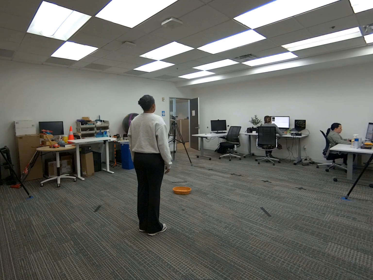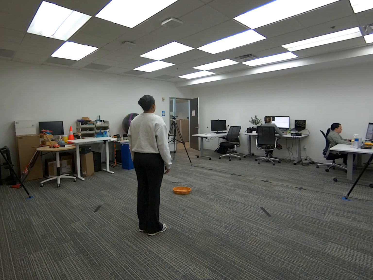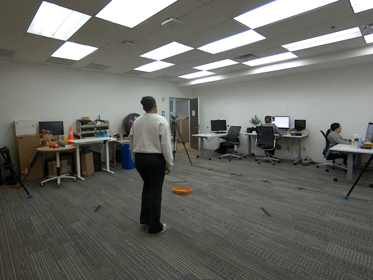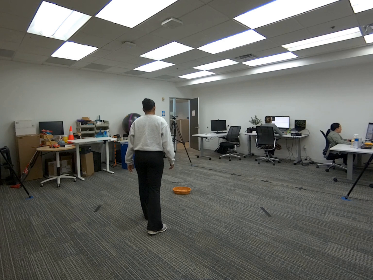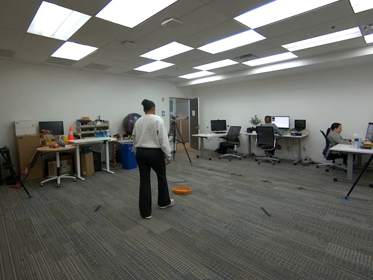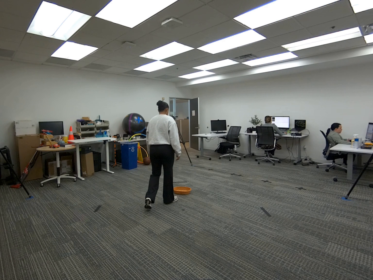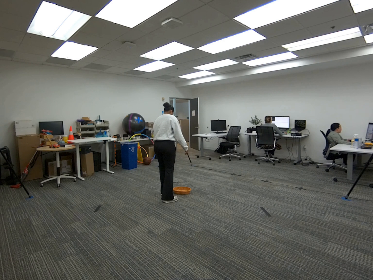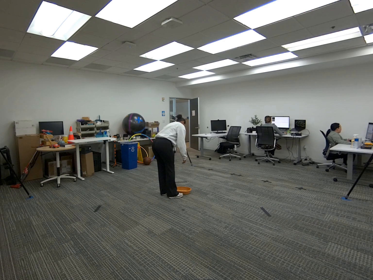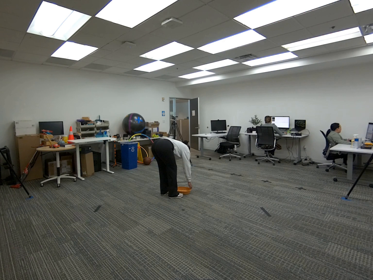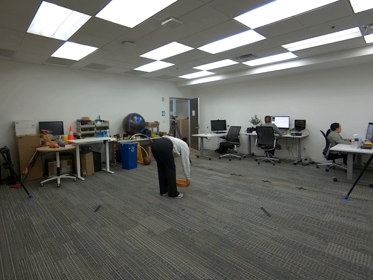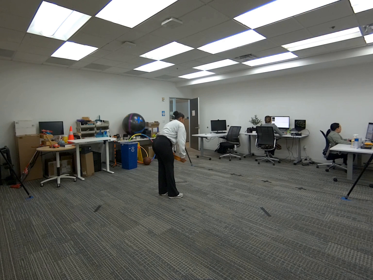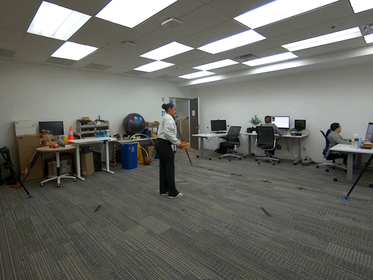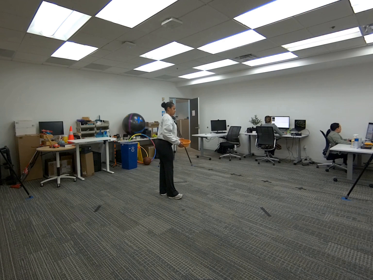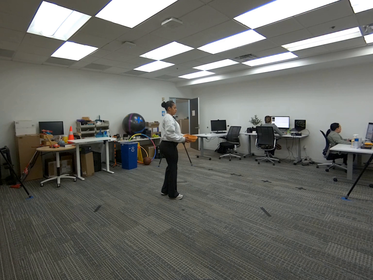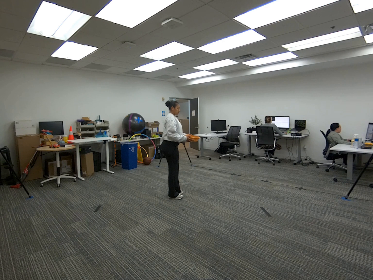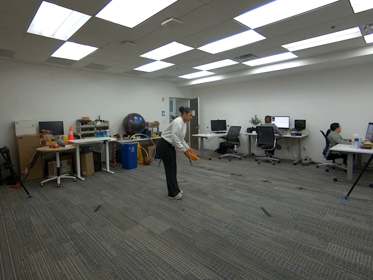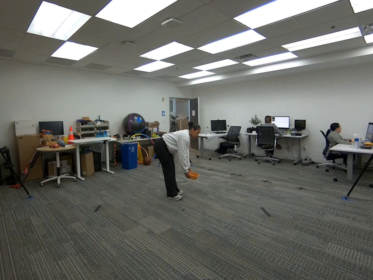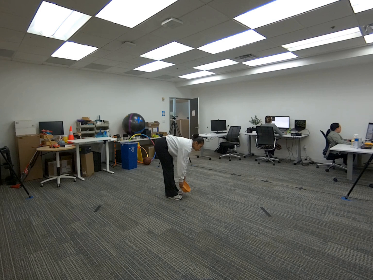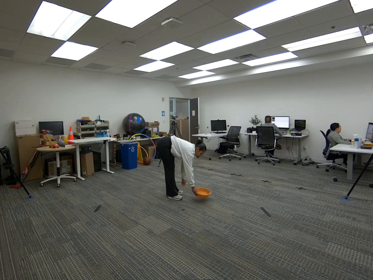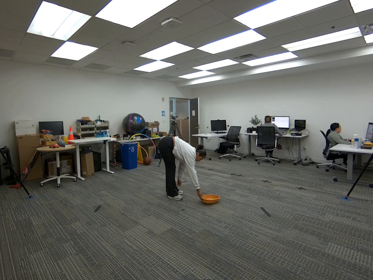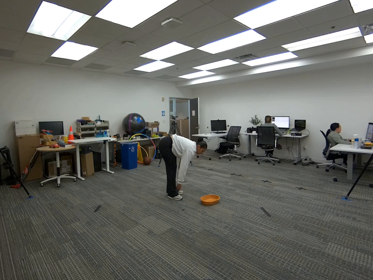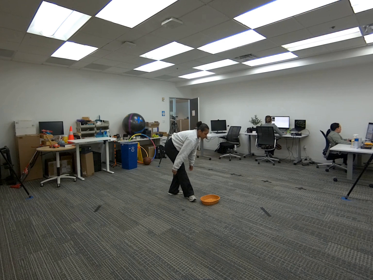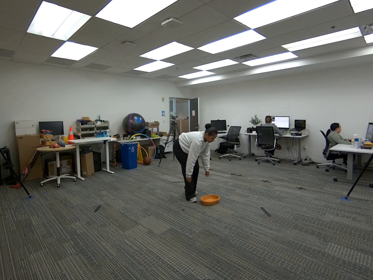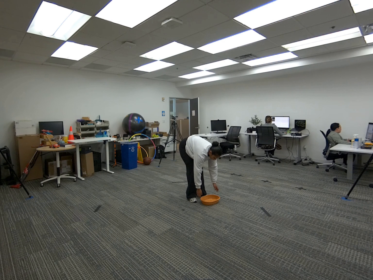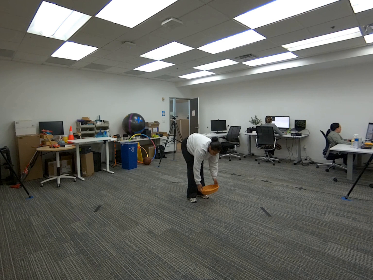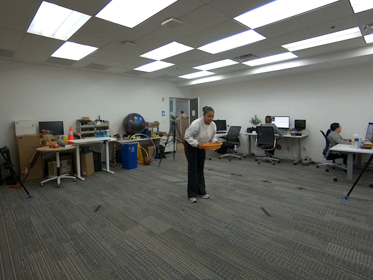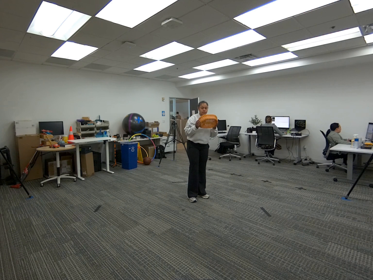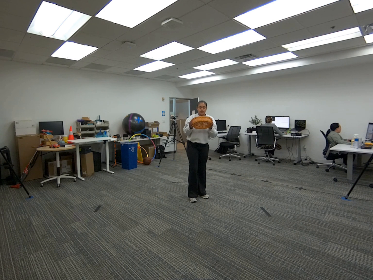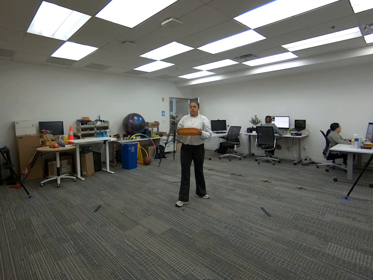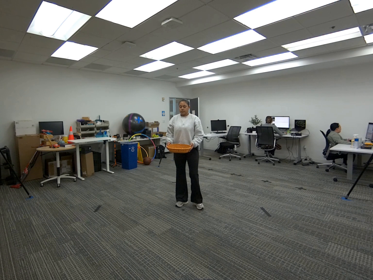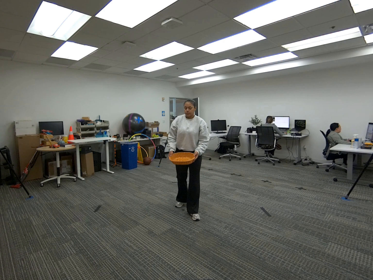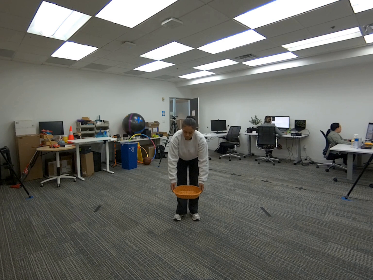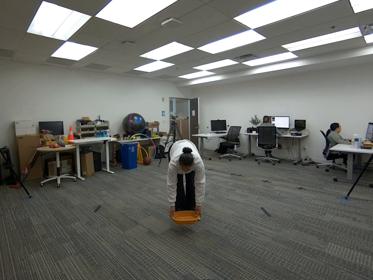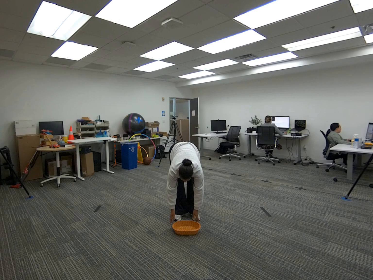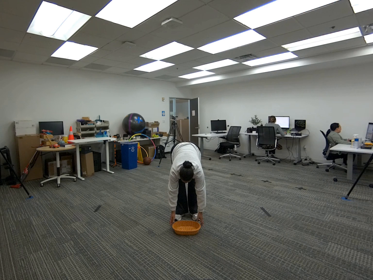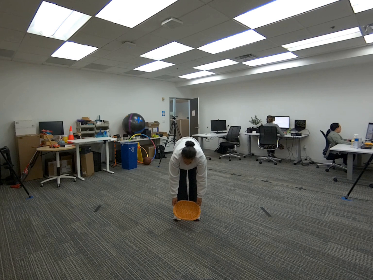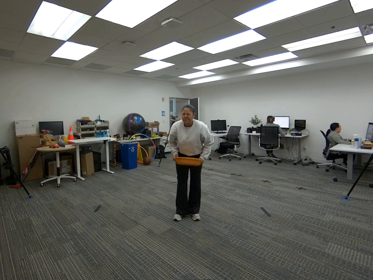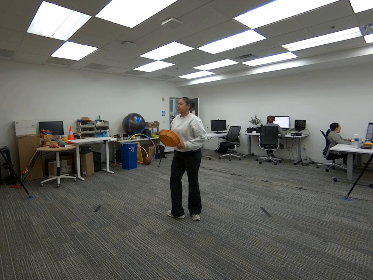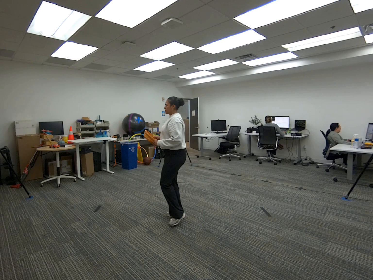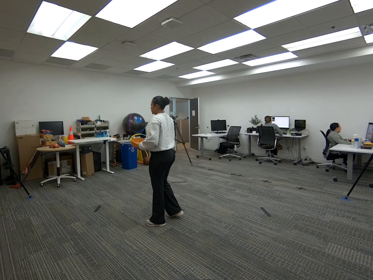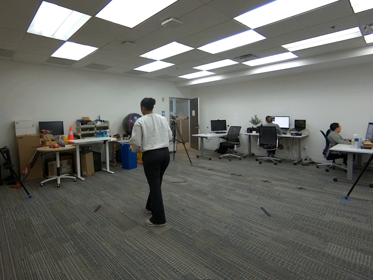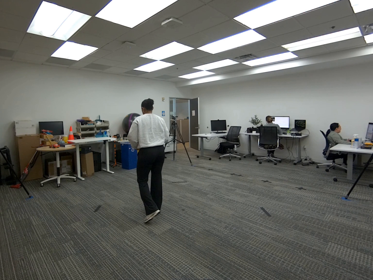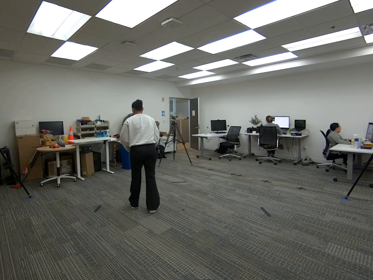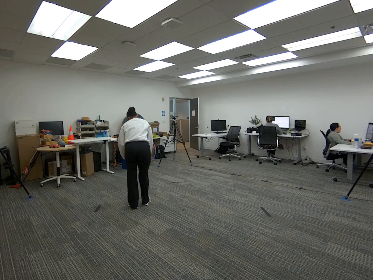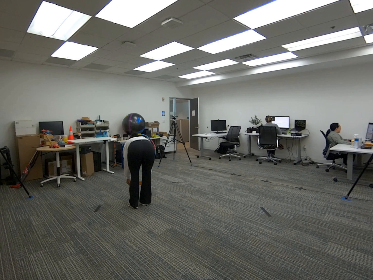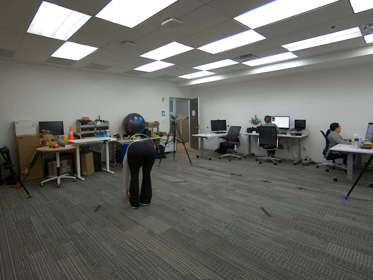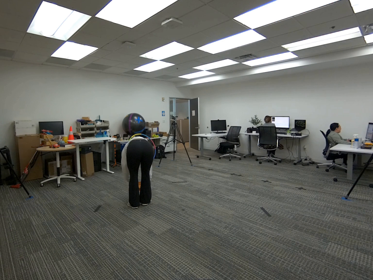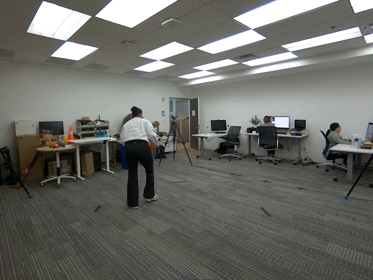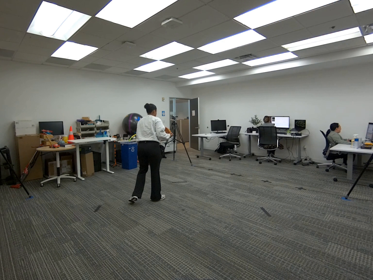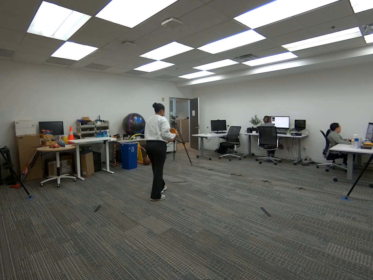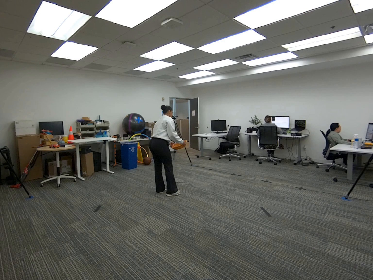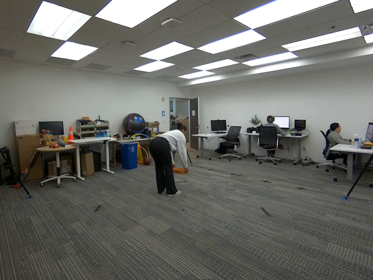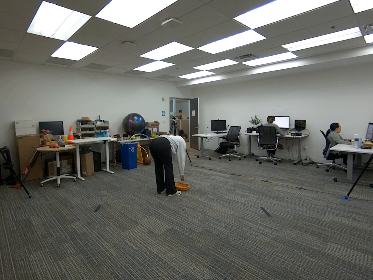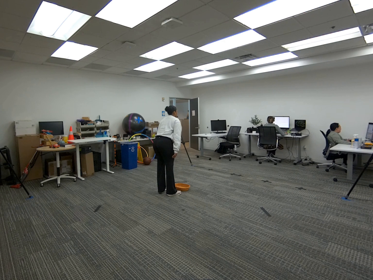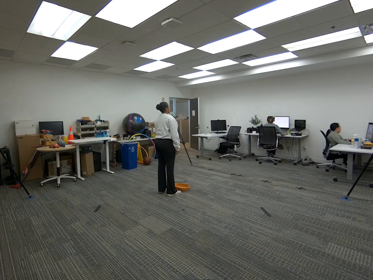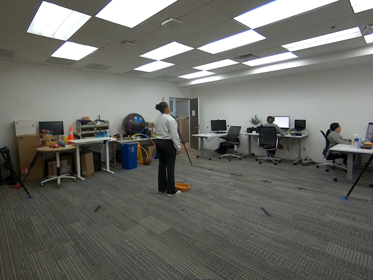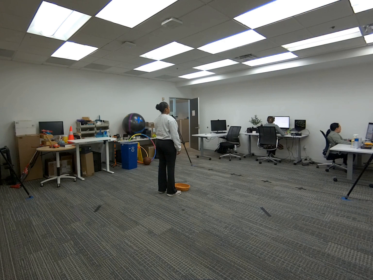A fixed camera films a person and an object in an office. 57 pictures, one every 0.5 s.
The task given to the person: Walk to the woven basket from the ground and use your both hands to pick up the basket and place it on the ground.
